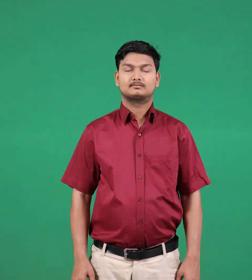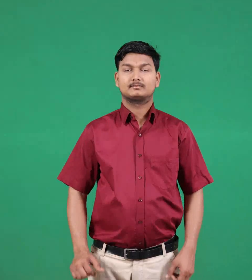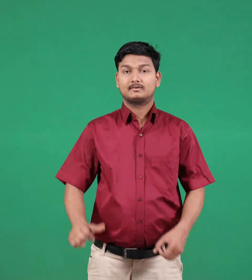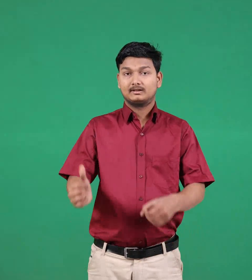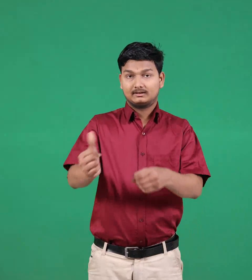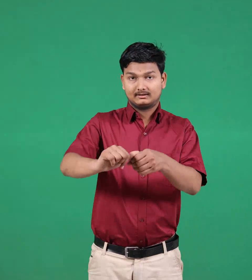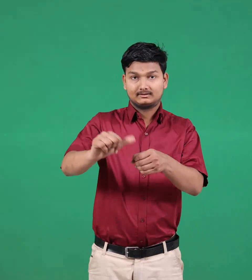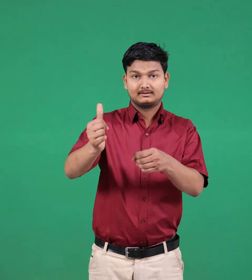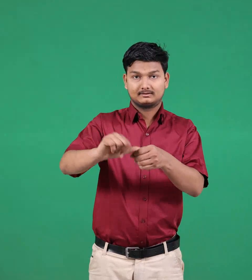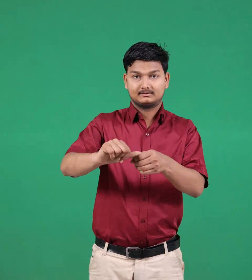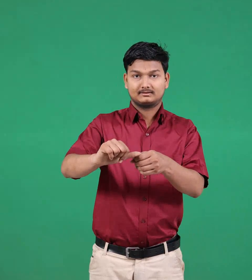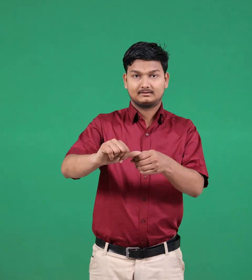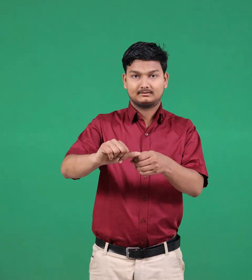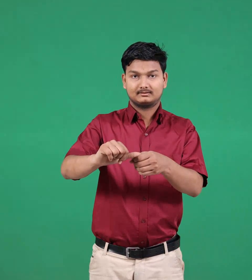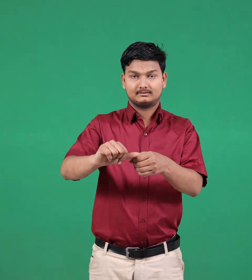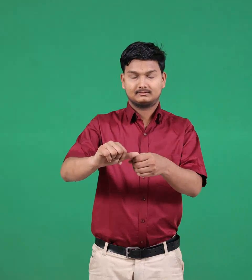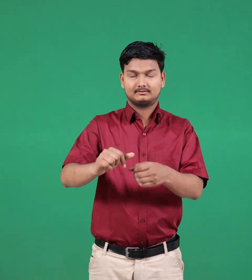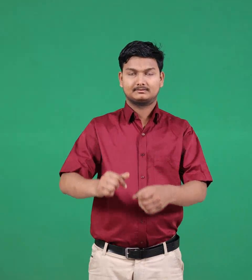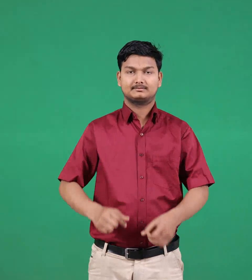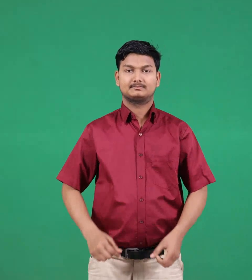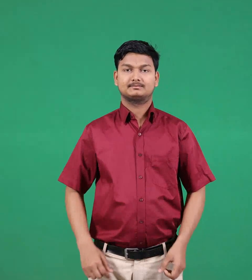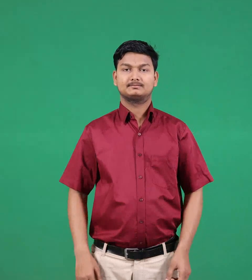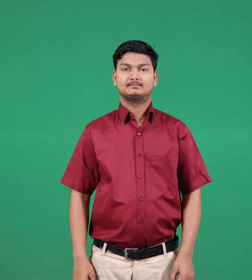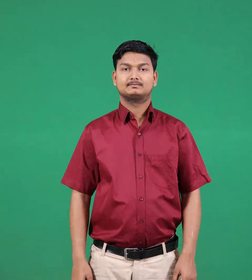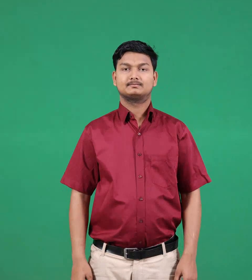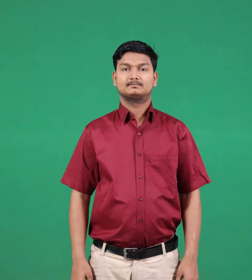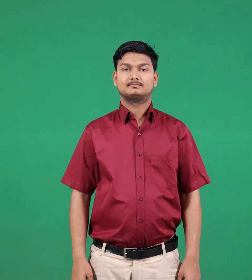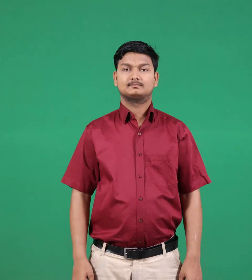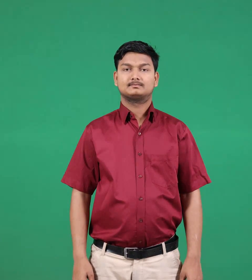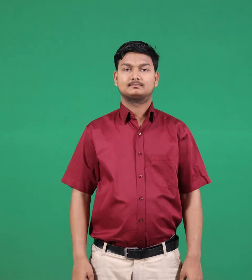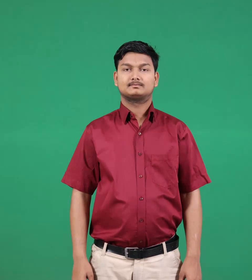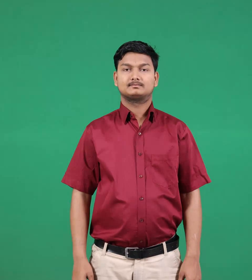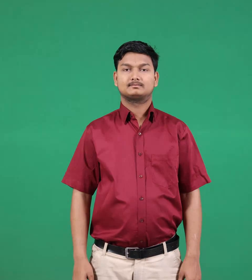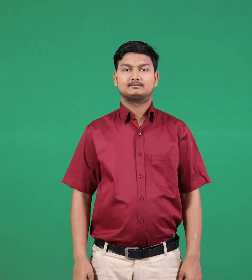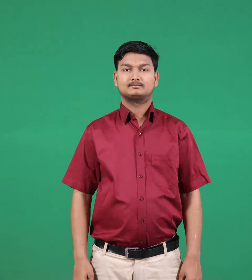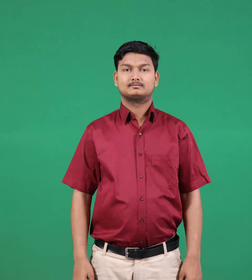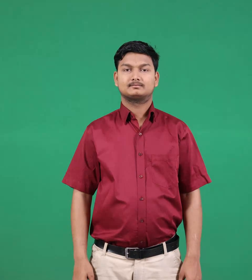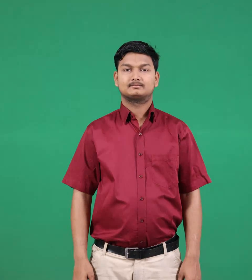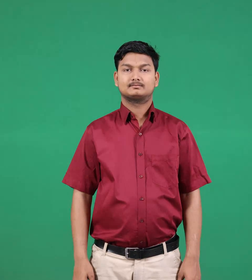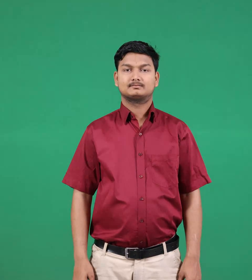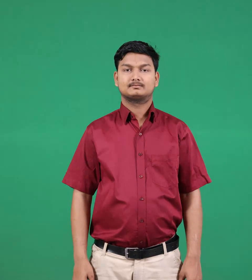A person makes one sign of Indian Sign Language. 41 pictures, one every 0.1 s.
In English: beer
